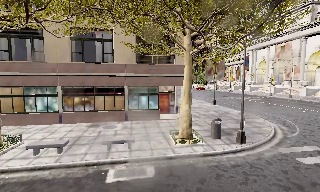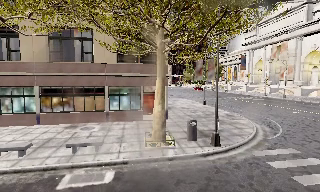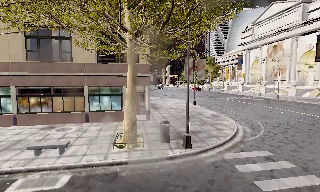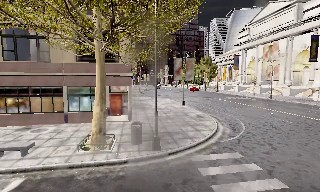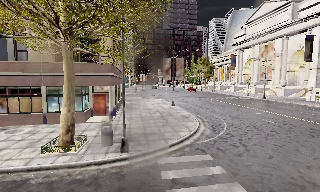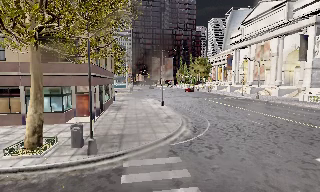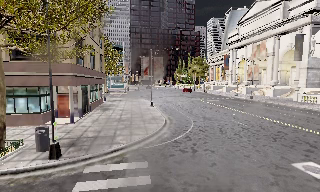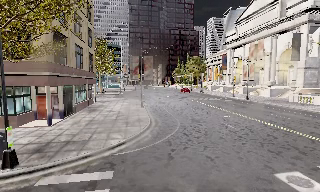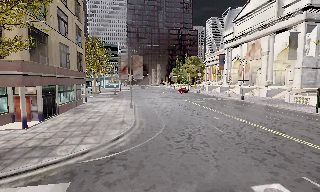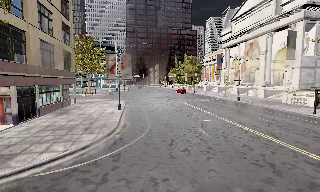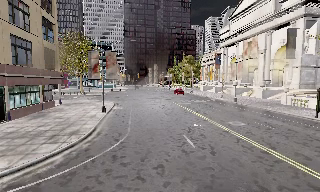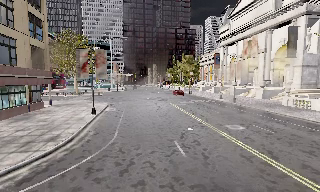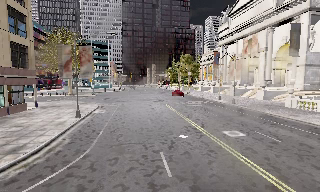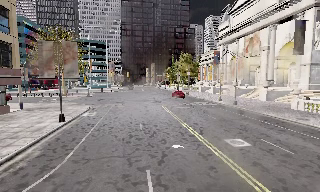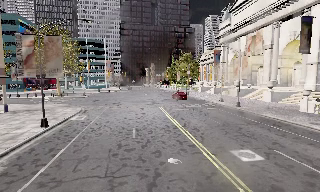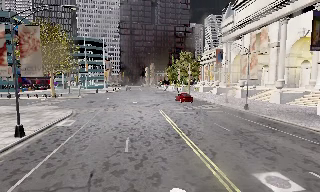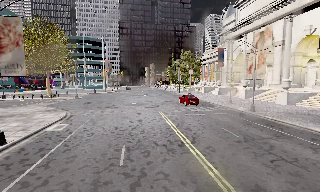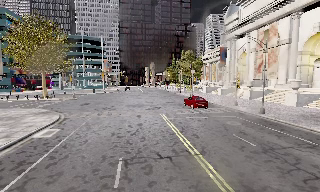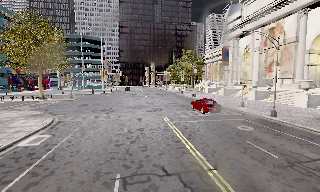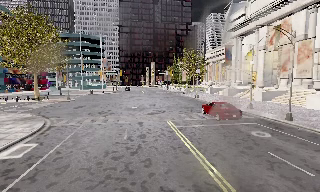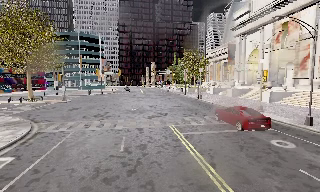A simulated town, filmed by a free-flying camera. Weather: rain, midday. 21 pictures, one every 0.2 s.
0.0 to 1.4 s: The camera travels to its right, about 10 m, so close, fixed things drift to the left.
1.4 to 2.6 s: The camera travels forward and to its right, about 9 m, so what stands in front looms larger.
2.6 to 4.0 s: The camera travels forward, about 11 m, so what stands in front looms larger.
The film runs backward here.
